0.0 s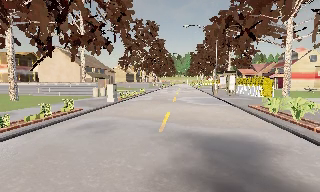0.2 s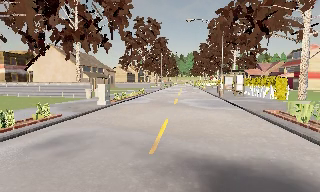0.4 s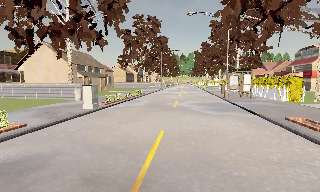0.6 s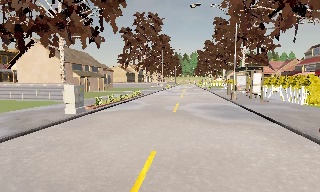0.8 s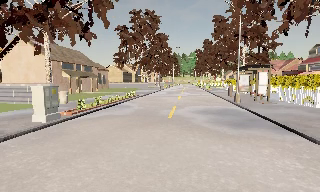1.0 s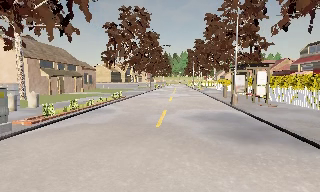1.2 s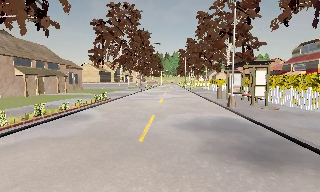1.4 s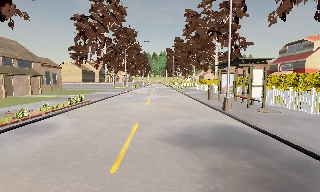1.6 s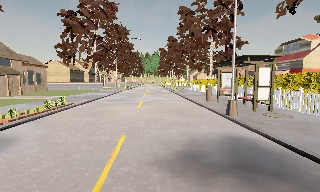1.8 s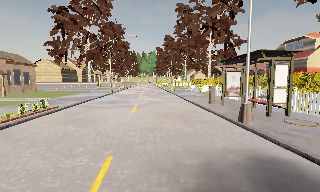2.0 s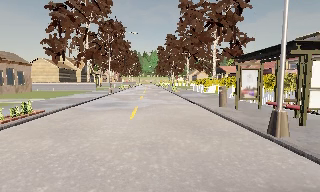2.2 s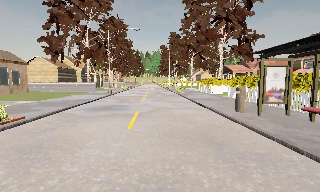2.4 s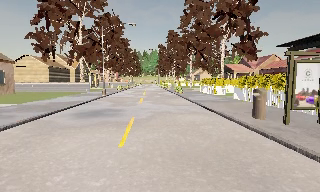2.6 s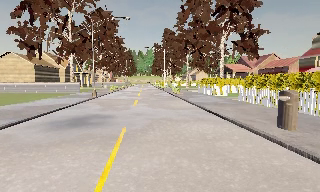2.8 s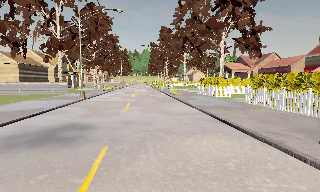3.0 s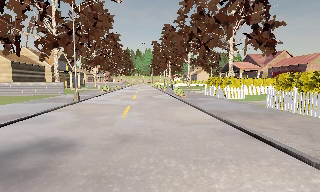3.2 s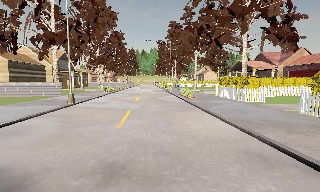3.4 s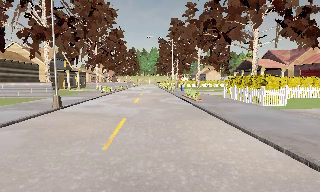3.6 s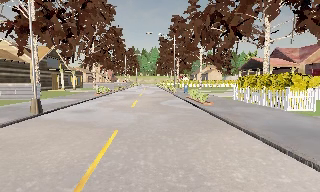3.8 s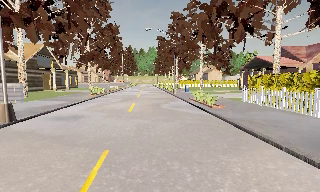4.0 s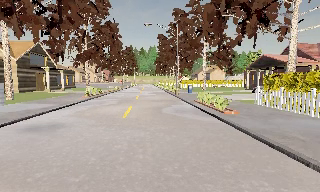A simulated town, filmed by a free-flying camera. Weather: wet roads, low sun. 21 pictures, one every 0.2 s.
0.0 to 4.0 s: The camera swings to its right by about 10 degrees, and the scene slides to the left. It travels forward, about 30 m, so what stands in front looms larger.
The film runs forward here.
